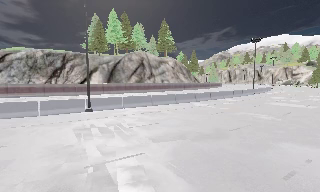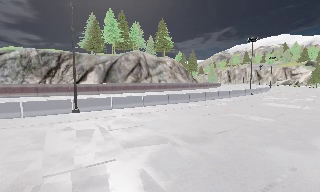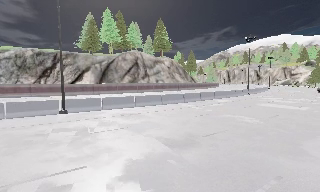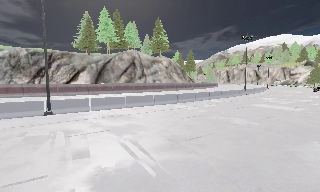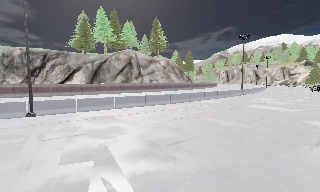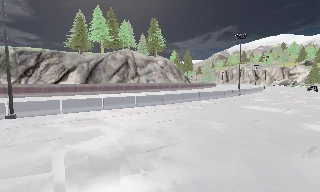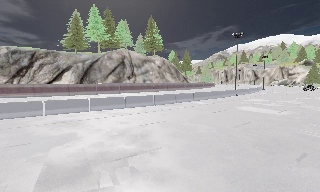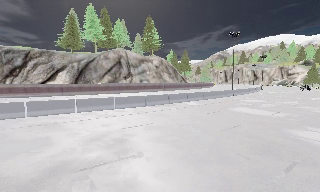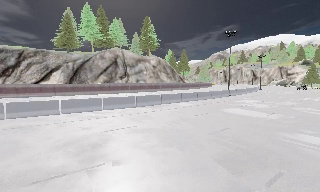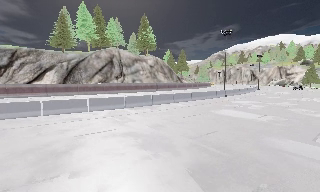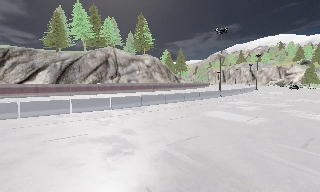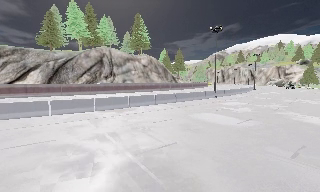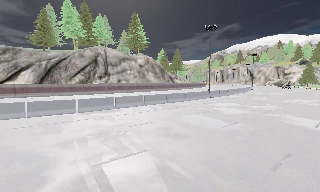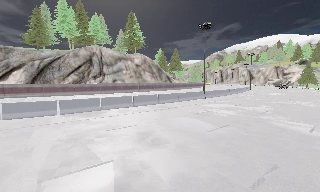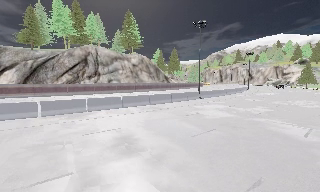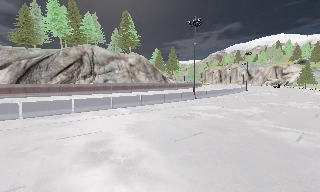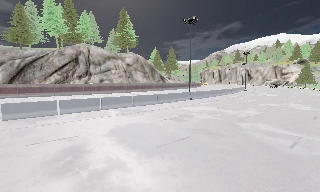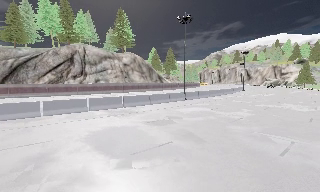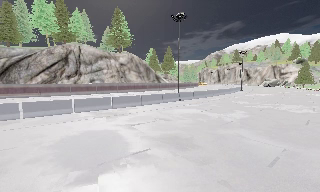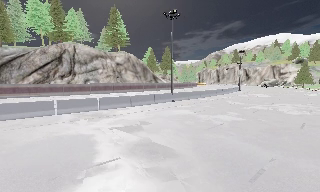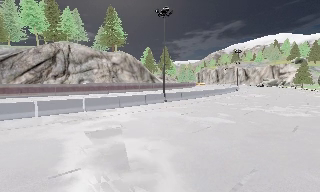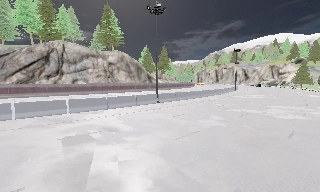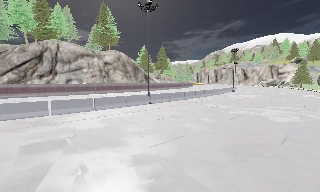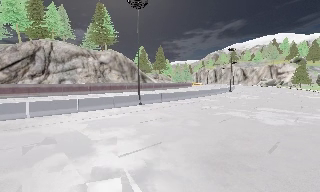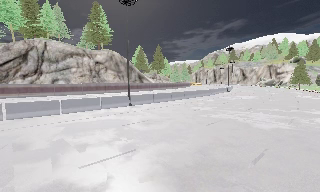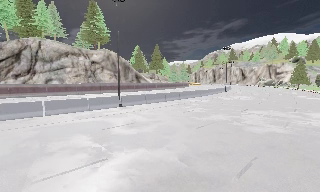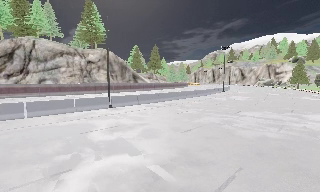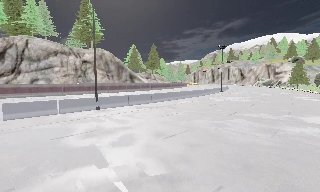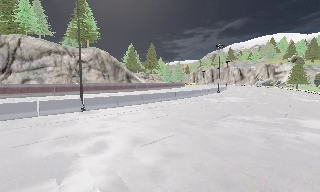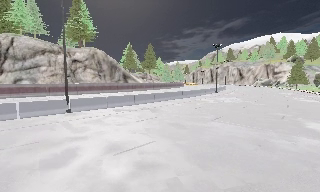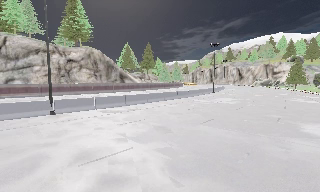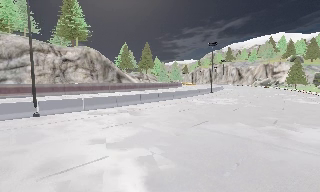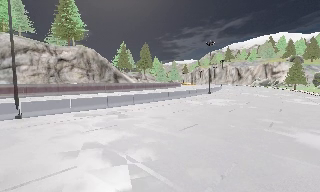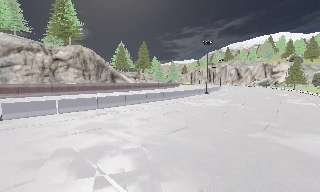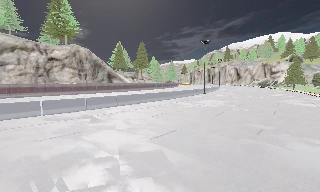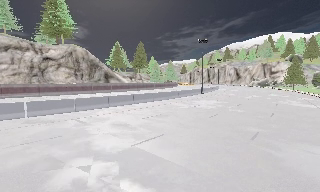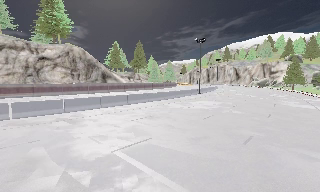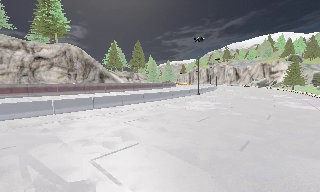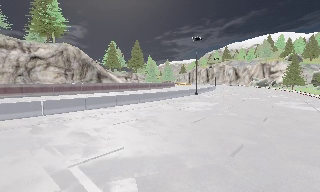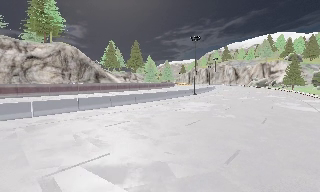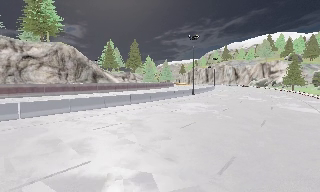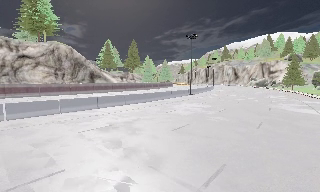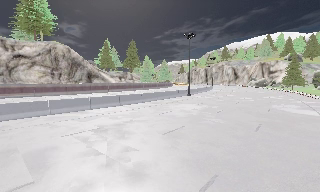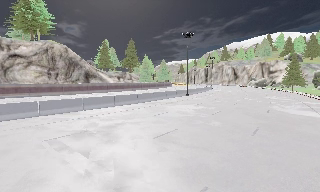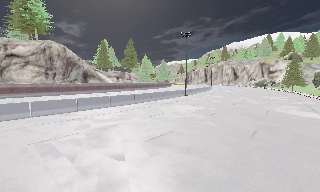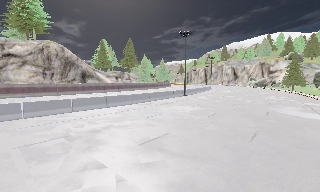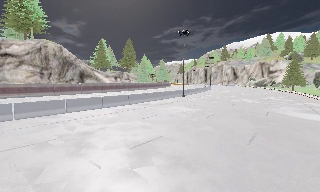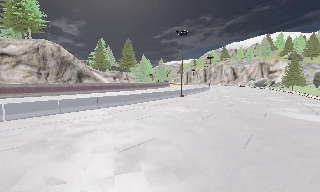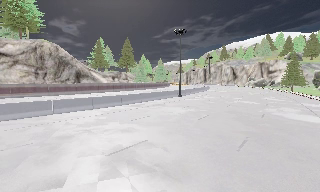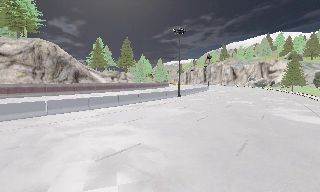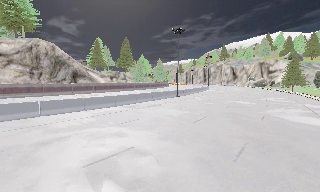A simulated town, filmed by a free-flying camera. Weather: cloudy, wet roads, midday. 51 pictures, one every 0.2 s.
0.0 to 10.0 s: The camera travels to its right and forward, about 50 m, so close, fixed things drift to the left. It loses speed.
The film runs forward here.
